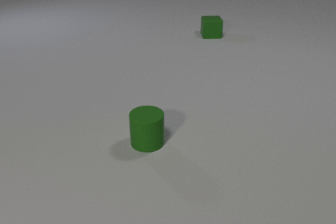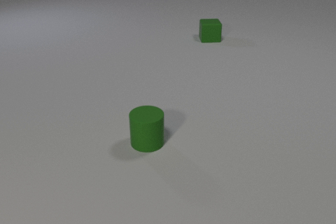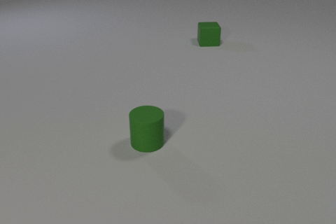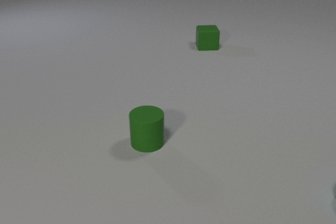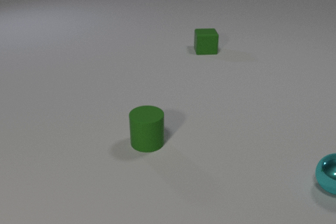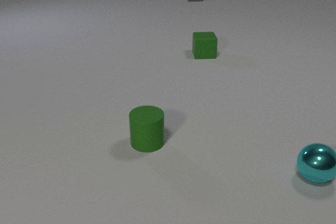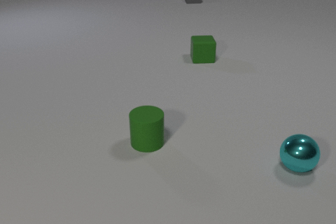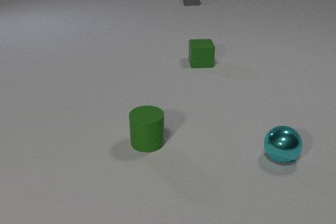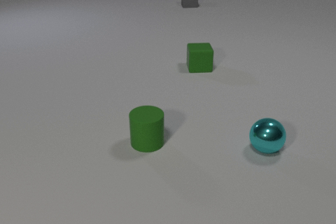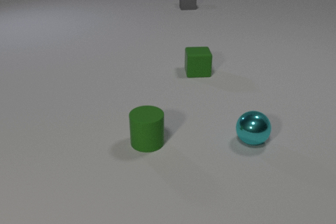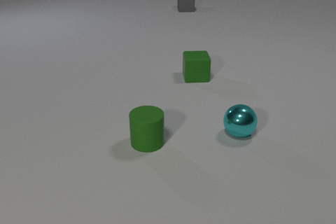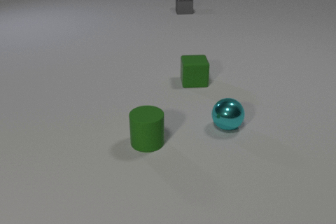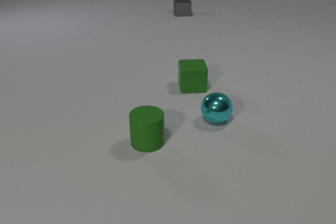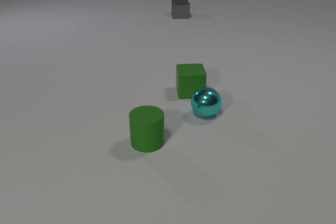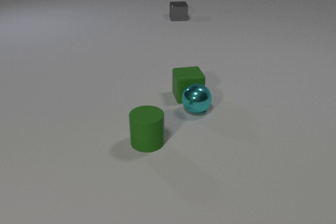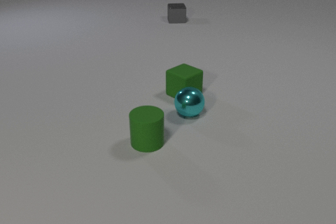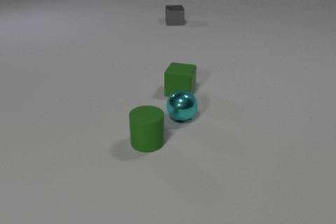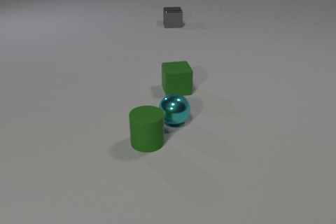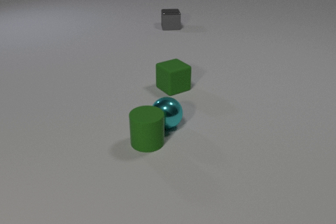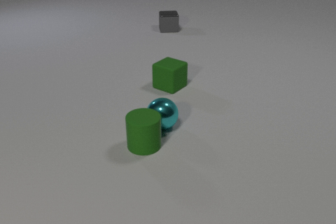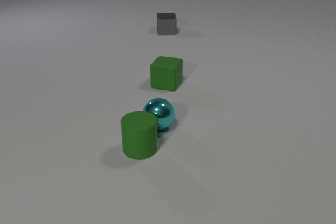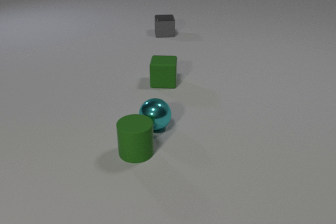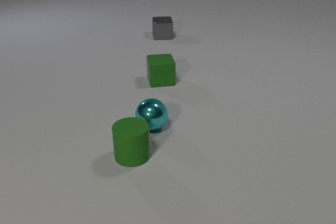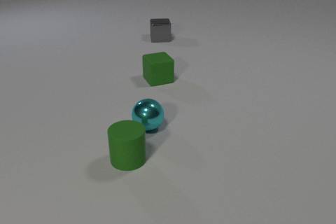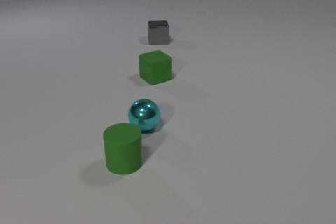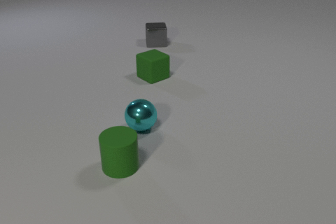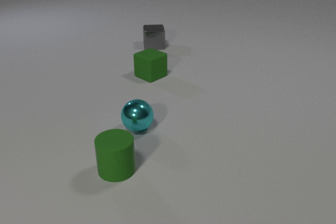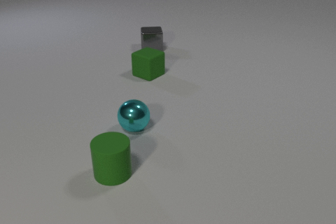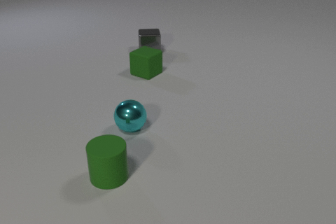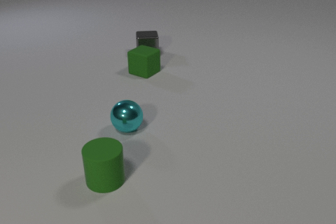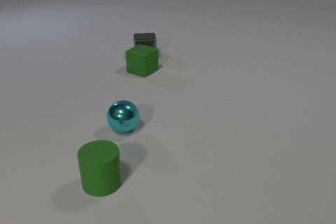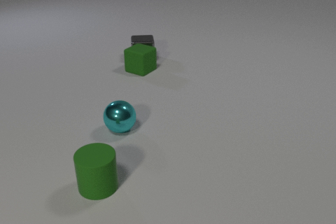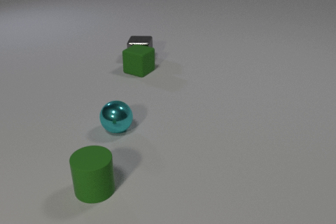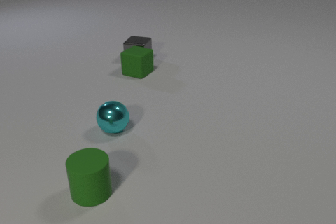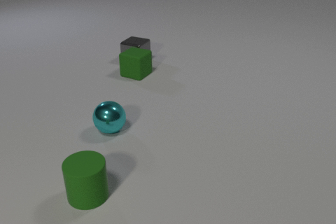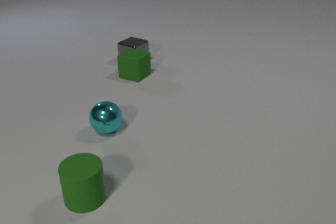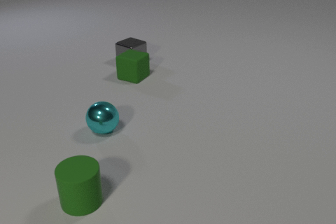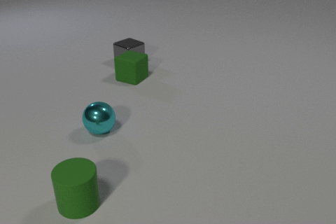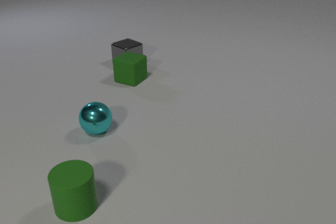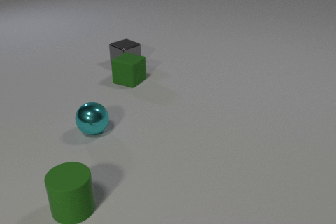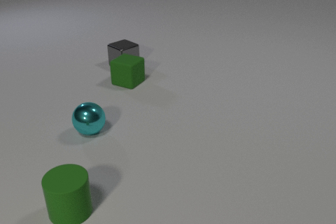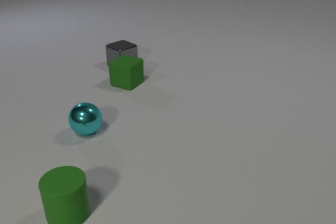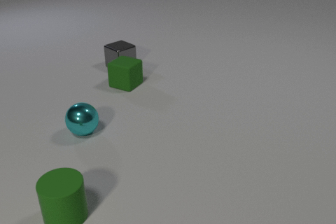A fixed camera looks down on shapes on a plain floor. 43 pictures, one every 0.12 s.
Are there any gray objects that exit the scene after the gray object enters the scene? no.
How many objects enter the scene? 2.
How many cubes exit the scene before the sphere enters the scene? 0.
0.00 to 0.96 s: The cyan metal sphere comes in at the right edge, rolls to the left and away from the camera. The green rubber cube slides toward the camera. The gray metal cube comes in at the top edge, slides toward the camera.
0.96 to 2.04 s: The cyan metal sphere rolls to the left and away from the camera. The green rubber cube slides toward the camera and to the left, spins counterclockwise seen from above by about 90 degrees, its near face sliding to the right. The gray metal cube slides toward the camera. The cyan metal sphere and the green rubber cube collide.
2.04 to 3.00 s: The cyan metal sphere rolls to the left. The green rubber cube slides away from the camera and to the left, spins so that its near face slides to the right, counterclockwise seen from above. The gray metal cube slides toward the camera. The green rubber cylinder slides toward the camera and to the left. The cyan metal sphere and the green rubber cylinder collide.
3.00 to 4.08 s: The cyan metal sphere rolls to the left. The green rubber cube slides to the left and away from the camera, spins so that its near face slides to the right, counterclockwise seen from above. The gray metal cube slides toward the camera and to the left, spins so that its near face slides to the left, clockwise seen from above. The green rubber cylinder slides toward the camera and to the left. The green rubber cube and the gray metal cube collide.
4.08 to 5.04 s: The cyan metal sphere rolls to the left. The green rubber cube slides toward the camera and to the left. The gray metal cube slides to the left and toward the camera, spins so that its near face slides to the left, clockwise seen from above. The green rubber cylinder slides toward the camera and to the left.
